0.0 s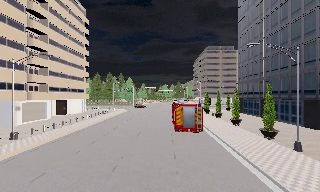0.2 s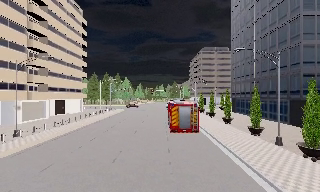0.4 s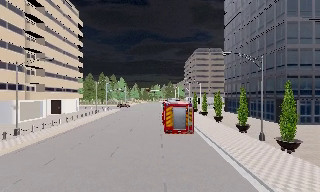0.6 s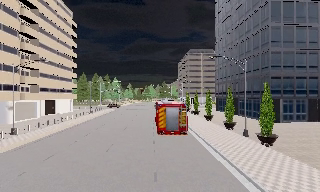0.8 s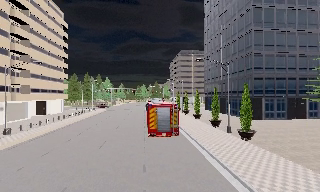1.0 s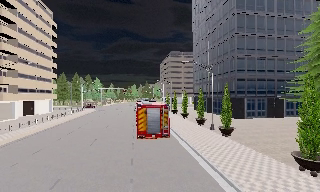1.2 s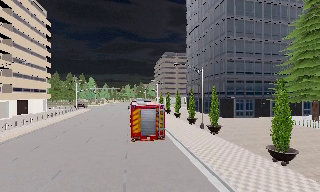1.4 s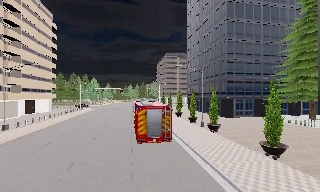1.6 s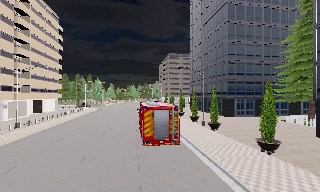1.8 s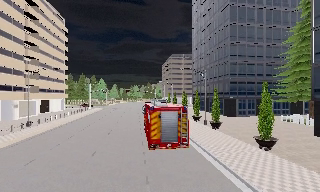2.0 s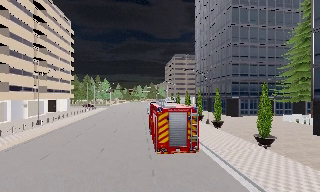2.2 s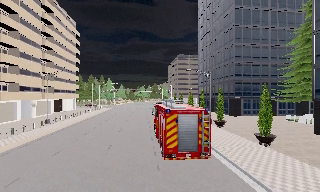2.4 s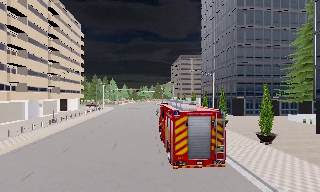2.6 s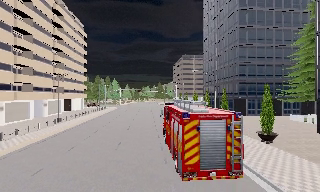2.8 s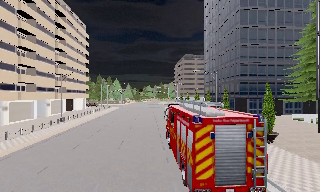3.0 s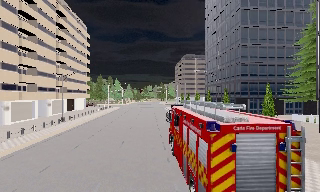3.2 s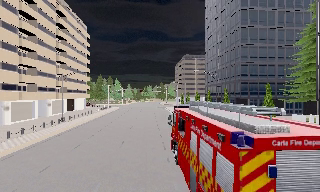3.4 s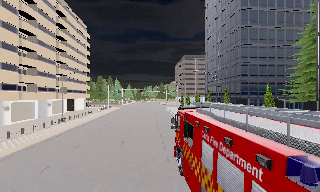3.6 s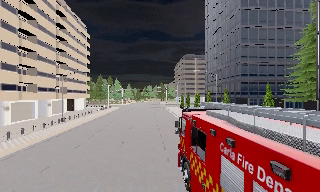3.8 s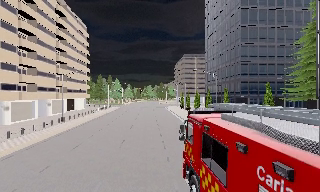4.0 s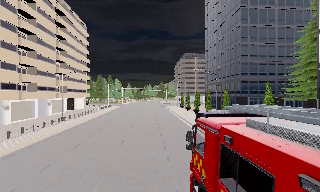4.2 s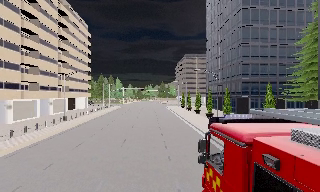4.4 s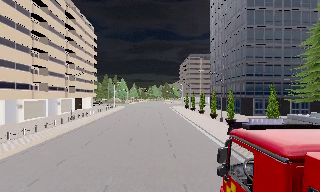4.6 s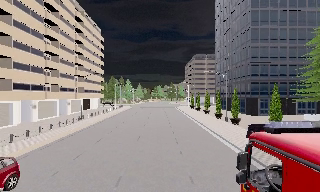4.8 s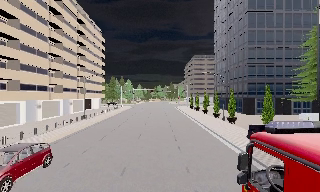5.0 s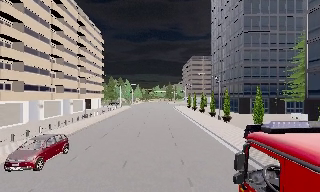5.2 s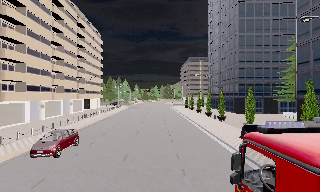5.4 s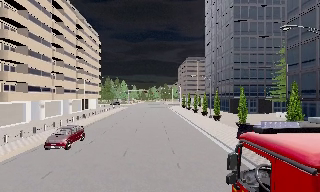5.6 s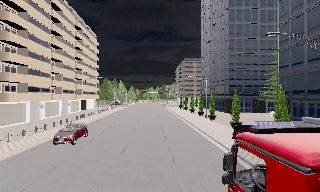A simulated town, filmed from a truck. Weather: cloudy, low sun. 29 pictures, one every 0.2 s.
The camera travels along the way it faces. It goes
backward.
0.0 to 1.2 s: The scene slides to the left, as the camera pans about 15 degrees to its right. It travels backward, about 6 m, so what stands in front gets smaller.
1.2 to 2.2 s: The camera travels backward, about 4 m, so what stands in front gets smaller.
2.2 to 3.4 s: The camera travels backward, about 1 m, so what stands in front gets smaller. It loses speed.
3.4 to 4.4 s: The camera travels backward, about 0.5 m, so what stands in front gets smaller. It gains speed.
4.4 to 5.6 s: The camera travels backward, about 5 m, so what stands in front gets smaller.
The film runs backward here.
